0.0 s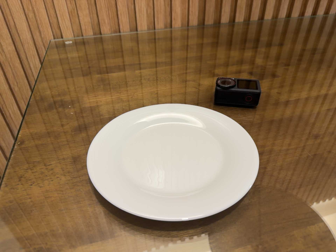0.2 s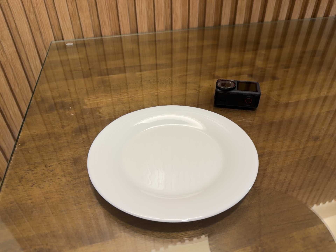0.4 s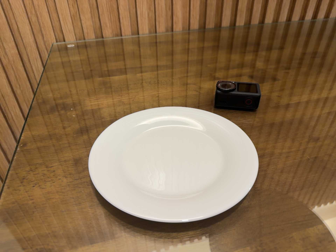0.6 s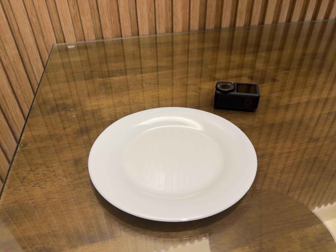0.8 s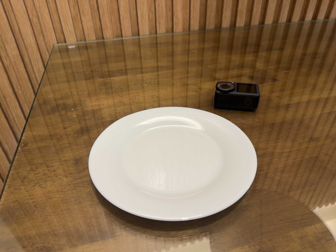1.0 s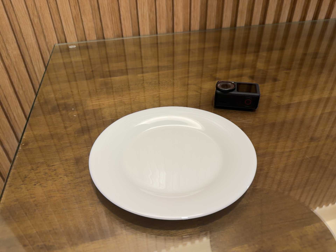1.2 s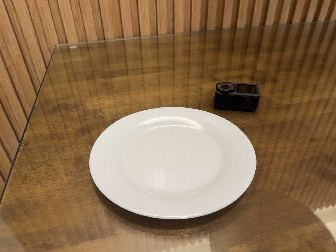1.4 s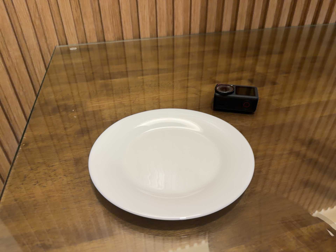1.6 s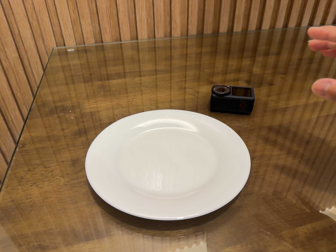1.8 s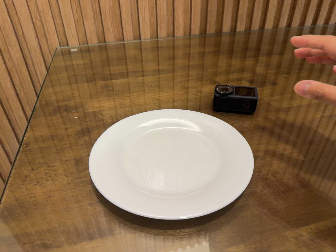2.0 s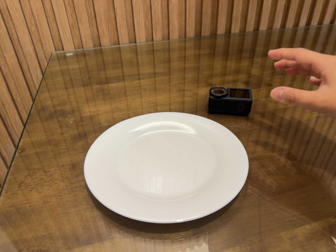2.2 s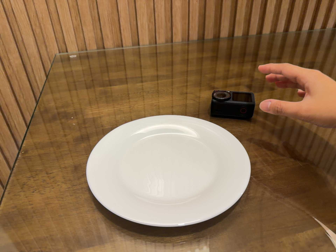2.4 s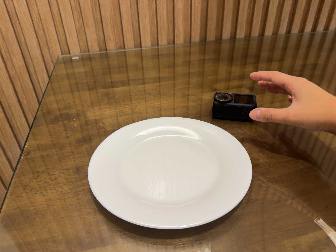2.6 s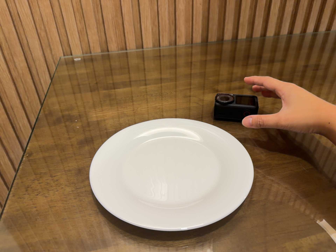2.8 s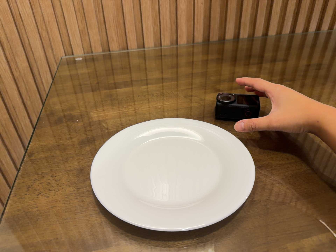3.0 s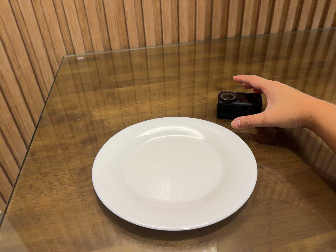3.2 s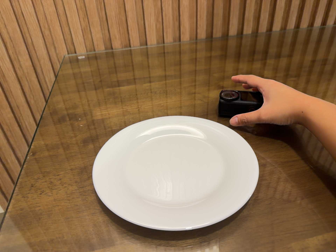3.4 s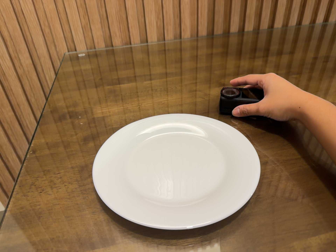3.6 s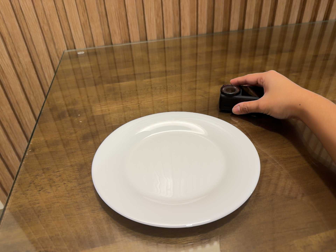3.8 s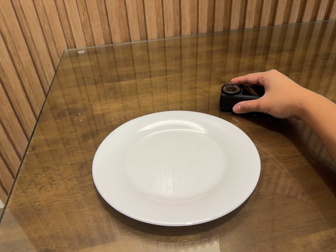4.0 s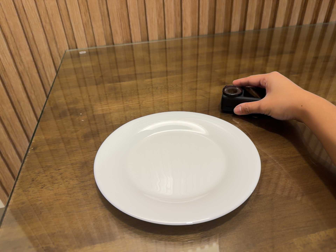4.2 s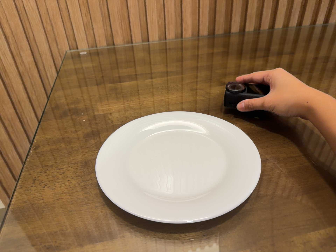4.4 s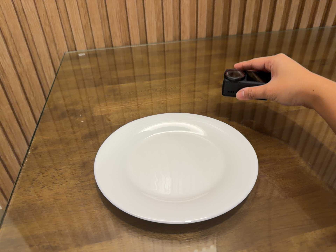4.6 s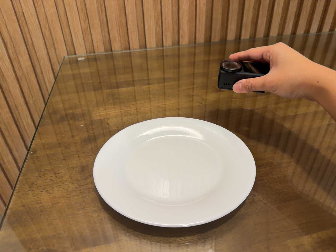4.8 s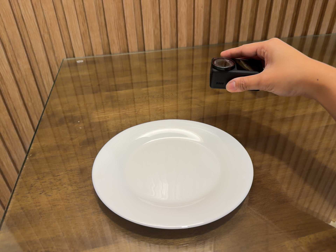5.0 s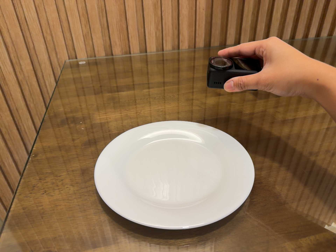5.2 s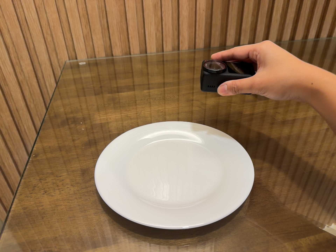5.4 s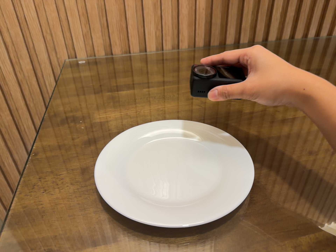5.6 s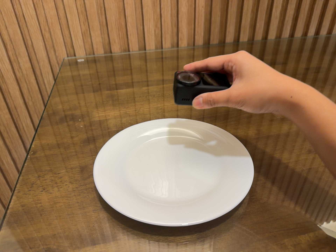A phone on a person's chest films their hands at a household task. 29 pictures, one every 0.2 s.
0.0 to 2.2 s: The camera shifts only a little, or ends up much as it began.
2.2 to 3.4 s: The camera shifts only a little, or ends up much as it began.
3.4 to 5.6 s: The camera shifts only a little, or ends up much as it began.
The film runs forward here.
